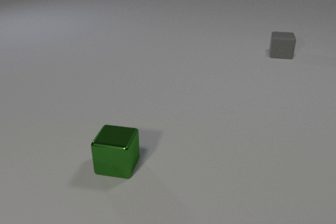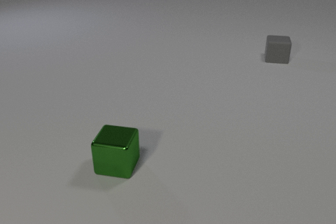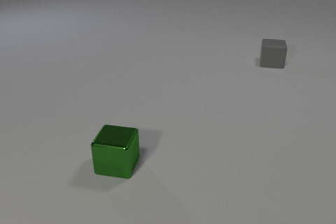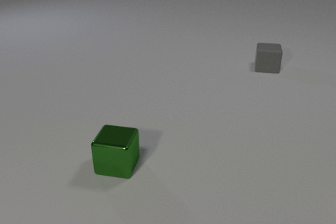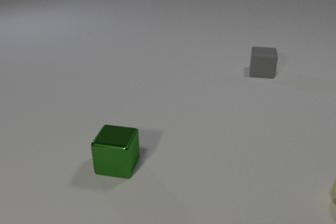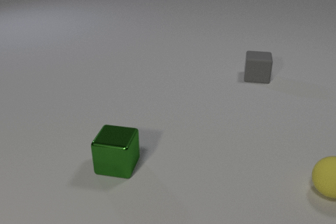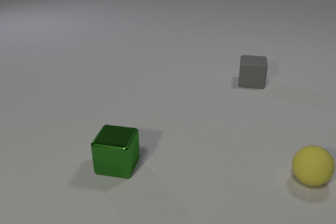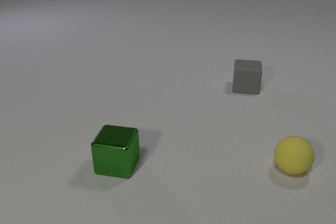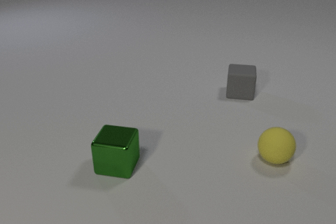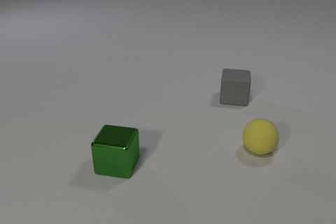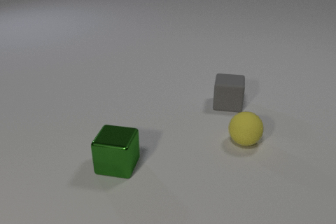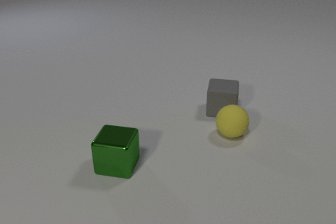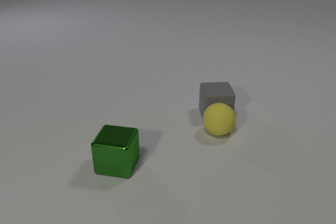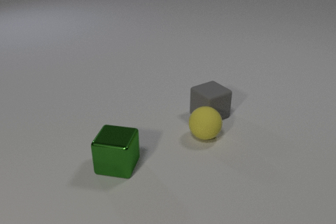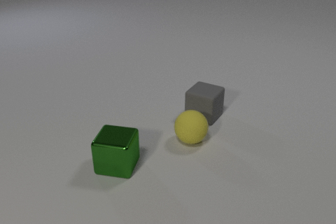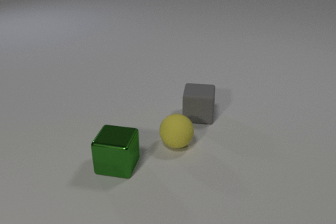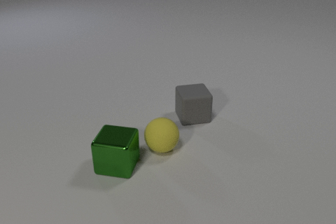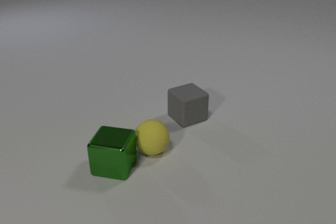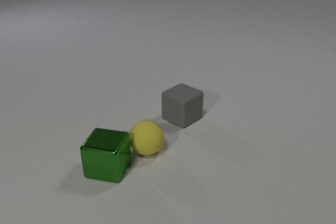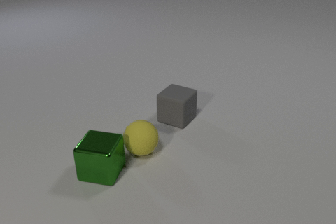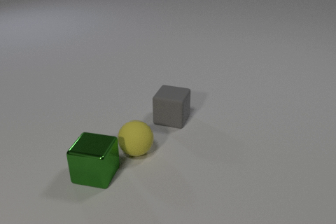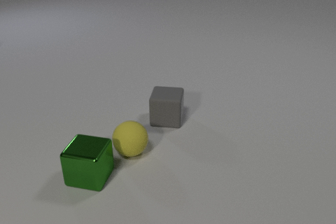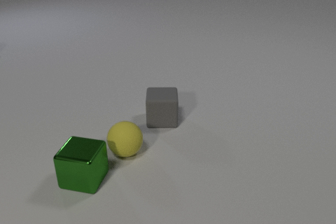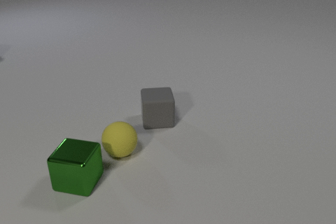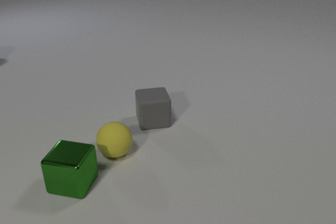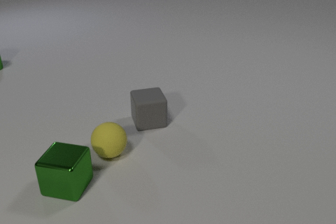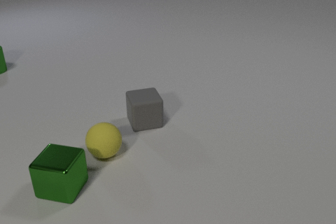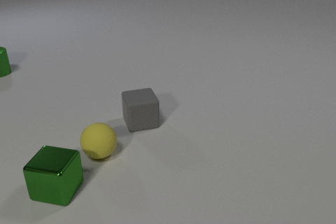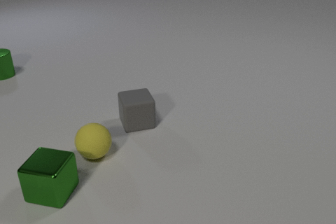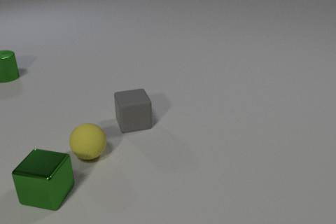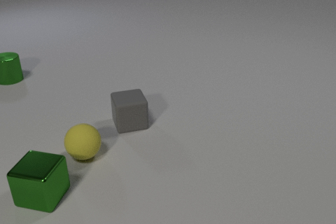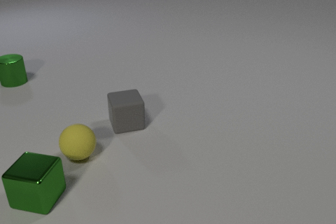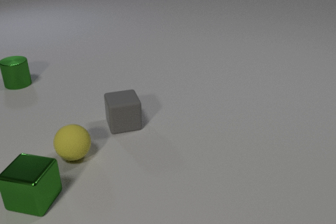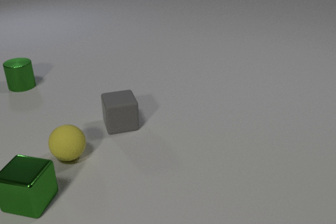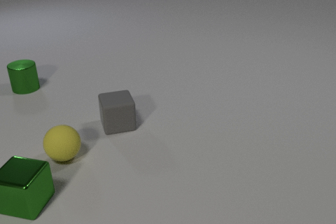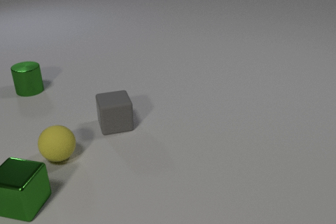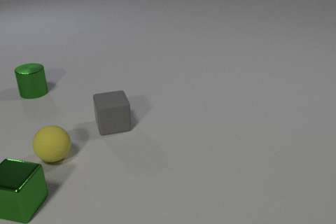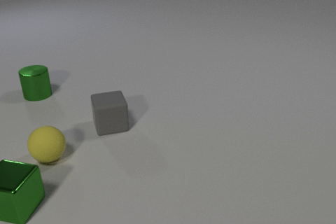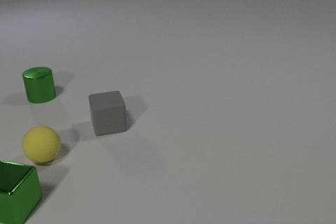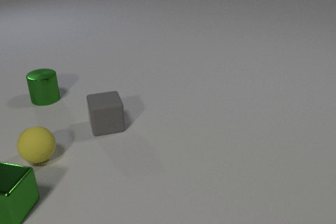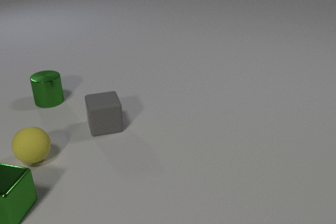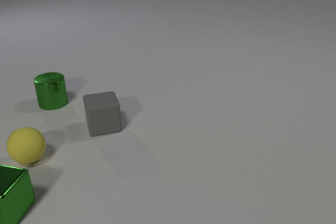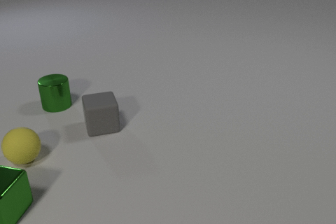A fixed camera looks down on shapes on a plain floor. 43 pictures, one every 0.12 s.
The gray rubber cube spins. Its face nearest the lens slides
to the right.
The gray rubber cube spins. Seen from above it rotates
counterclockwise.
0.00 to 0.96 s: The yellow rubber sphere comes in at the right edge, rolls to the left and away from the camera. The gray rubber cube slides toward the camera.
0.96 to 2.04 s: The yellow rubber sphere rolls to the left. The gray rubber cube slides toward the camera and to the left, spins so that its near face slides to the right, counterclockwise seen from above. The yellow rubber sphere and the gray rubber cube collide. The yellow rubber sphere and the green metal cube collide.
2.04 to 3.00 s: The yellow rubber sphere rolls to the left. The gray rubber cube slides to the left, spins so that its near face slides to the right, counterclockwise seen from above. The green metal cube slides to the left and toward the camera. The green metal cylinder comes in at the left edge, slides toward the camera.
3.00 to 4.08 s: The yellow rubber sphere rolls to the left. The gray rubber cube slides to the left. The green metal cube slides to the left. The green metal cylinder slides toward the camera and to the right.
4.08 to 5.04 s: The yellow rubber sphere rolls to the left. The gray rubber cube slides to the left. The green metal cube slides to the left. The green metal cylinder slides toward the camera and to the right.
What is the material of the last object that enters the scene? metal.
What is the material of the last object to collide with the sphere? metal.
How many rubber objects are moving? 2.
